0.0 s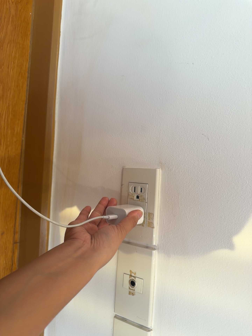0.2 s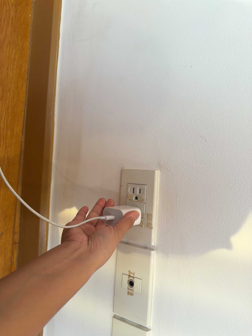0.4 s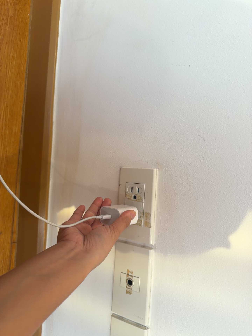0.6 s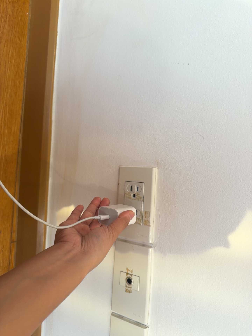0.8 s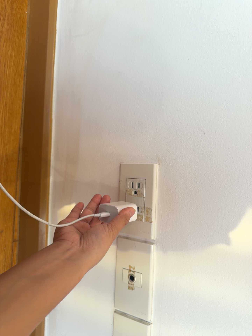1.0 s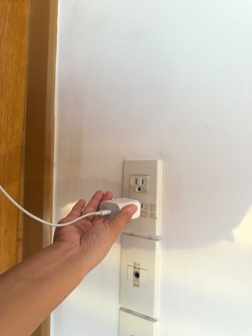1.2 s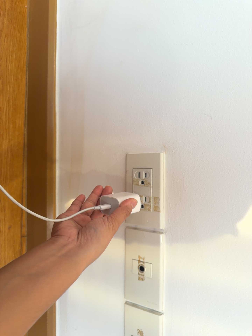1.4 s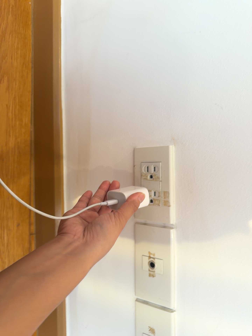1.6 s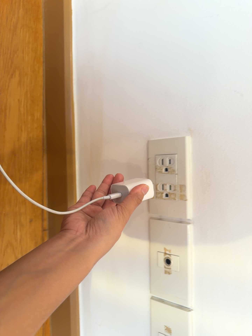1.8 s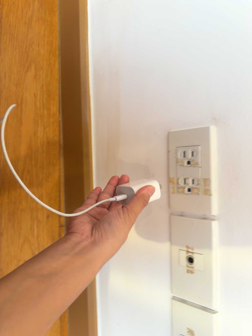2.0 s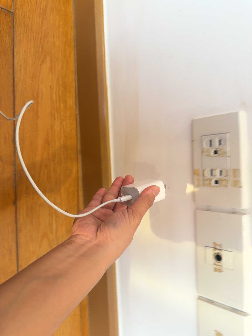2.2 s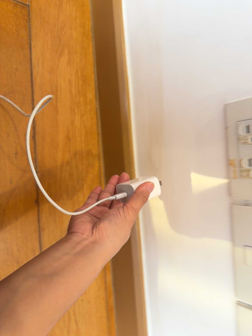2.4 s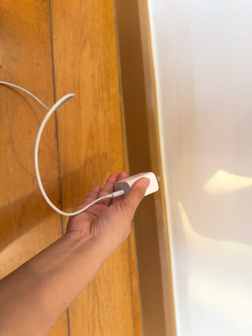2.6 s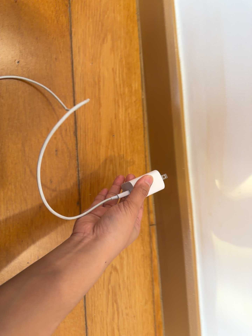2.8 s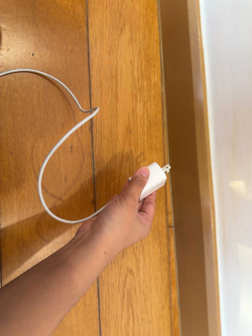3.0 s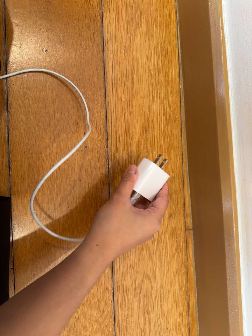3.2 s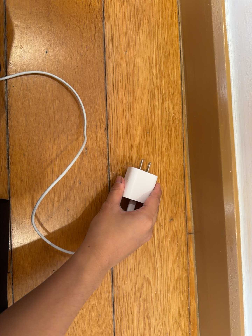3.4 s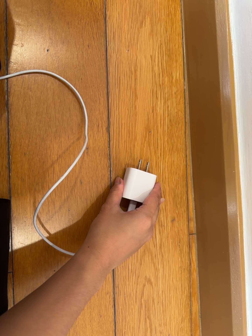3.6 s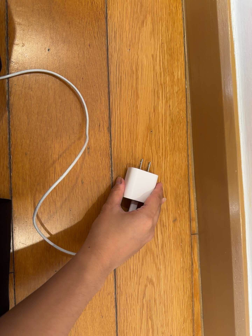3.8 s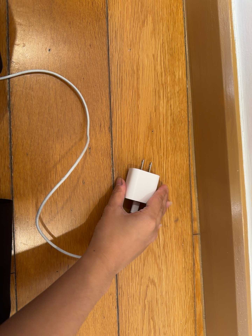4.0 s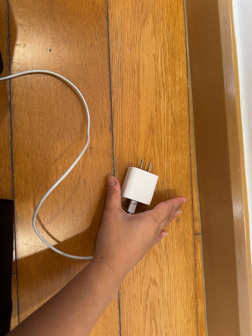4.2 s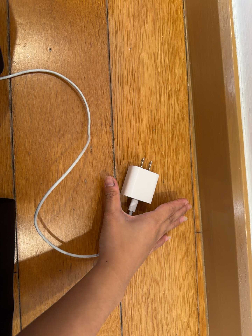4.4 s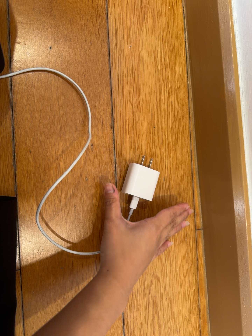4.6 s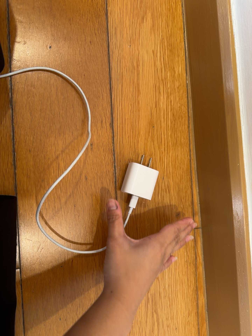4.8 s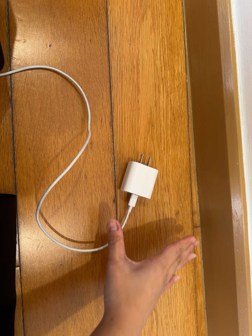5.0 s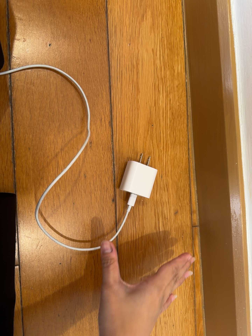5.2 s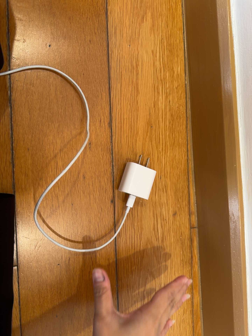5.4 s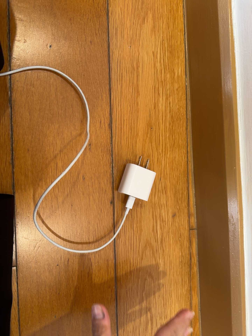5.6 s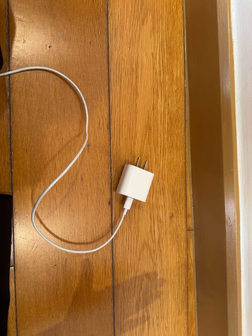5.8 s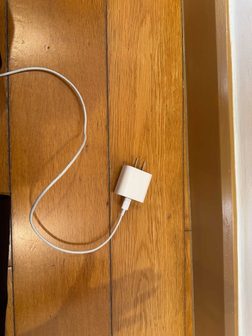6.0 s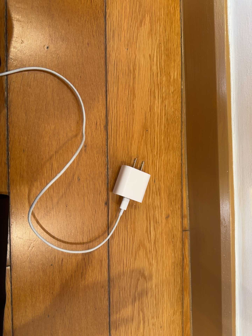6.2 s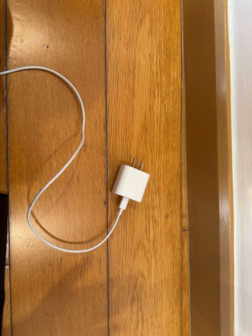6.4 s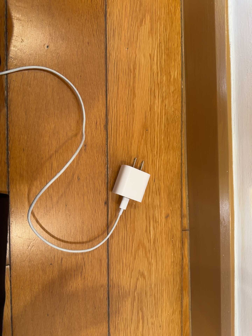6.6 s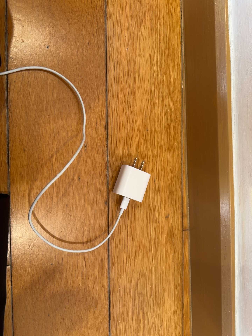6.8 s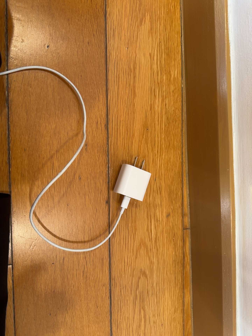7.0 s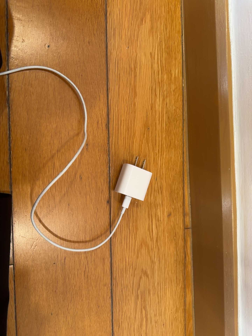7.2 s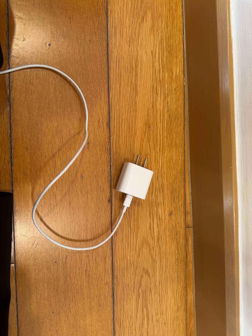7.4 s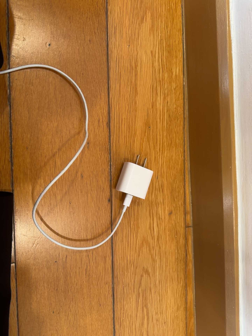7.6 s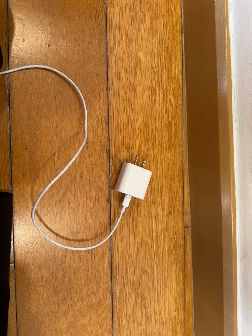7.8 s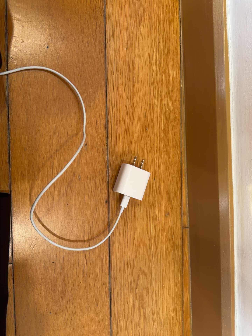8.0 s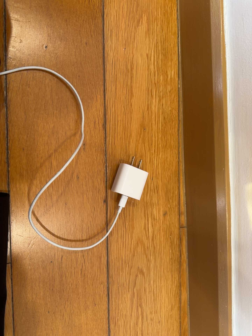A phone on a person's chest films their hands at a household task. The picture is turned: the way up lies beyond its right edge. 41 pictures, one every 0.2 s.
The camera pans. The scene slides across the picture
to the right.
0.0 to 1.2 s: The camera shifts only a little, or ends up much as it began.
1.2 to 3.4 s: The camera swings to its left by about 35 degrees, and the scene slides to the right. It travels forward, about 20 cm.
3.4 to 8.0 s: The camera shifts only a little, or ends up much as it began.
The film runs backward here.
